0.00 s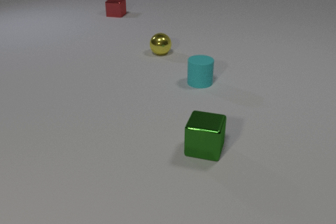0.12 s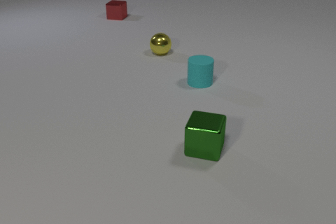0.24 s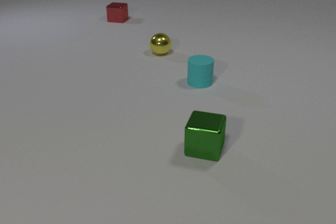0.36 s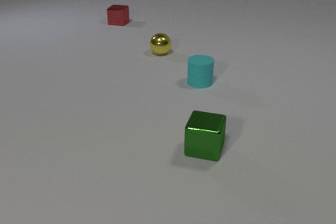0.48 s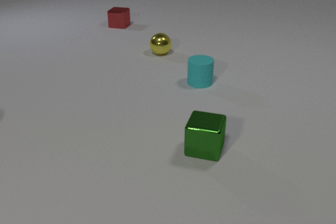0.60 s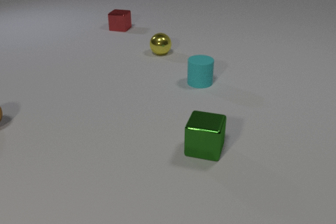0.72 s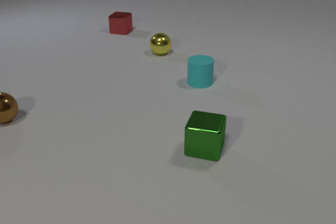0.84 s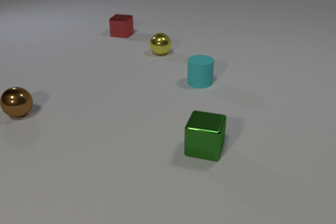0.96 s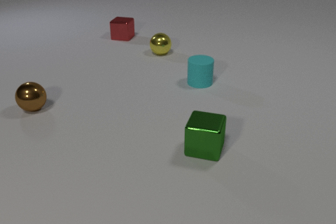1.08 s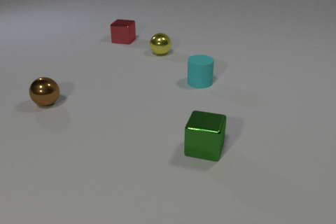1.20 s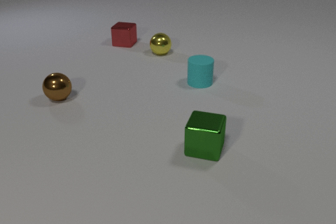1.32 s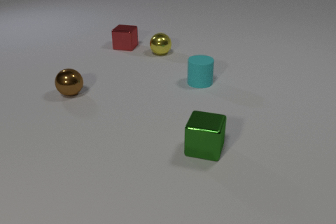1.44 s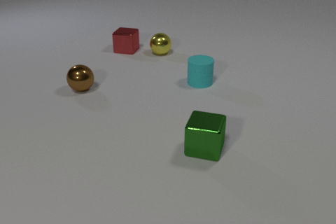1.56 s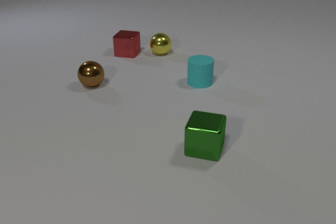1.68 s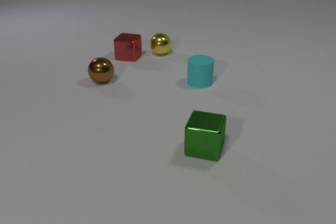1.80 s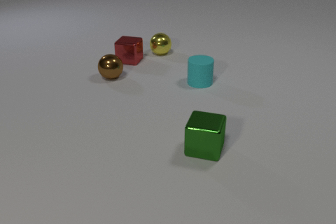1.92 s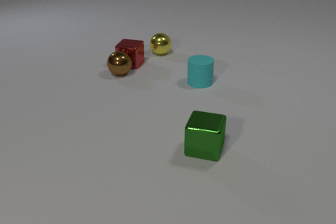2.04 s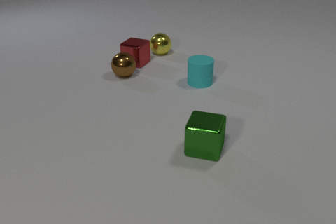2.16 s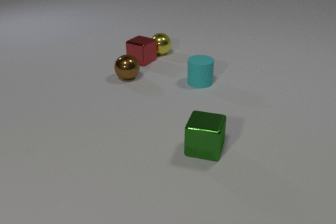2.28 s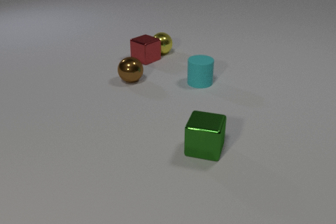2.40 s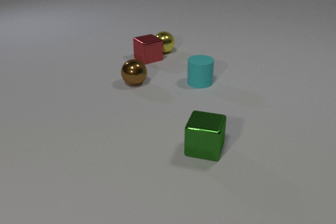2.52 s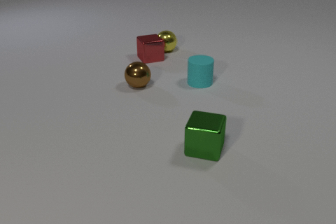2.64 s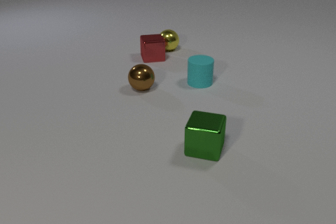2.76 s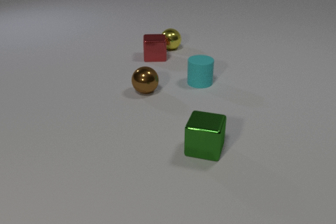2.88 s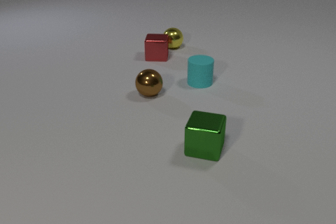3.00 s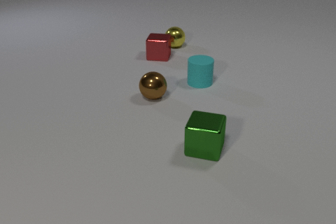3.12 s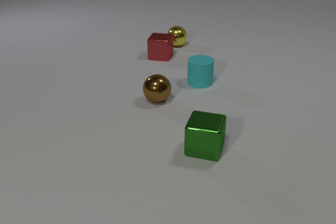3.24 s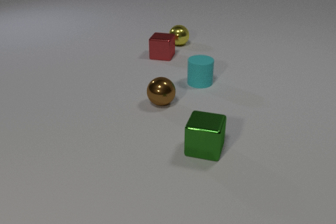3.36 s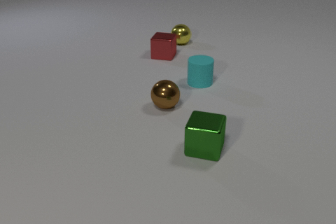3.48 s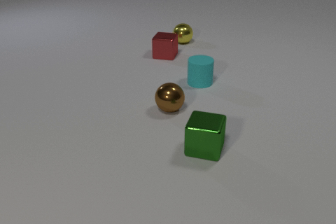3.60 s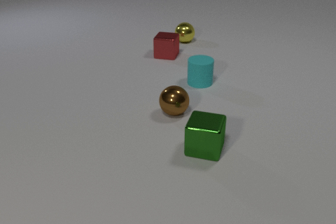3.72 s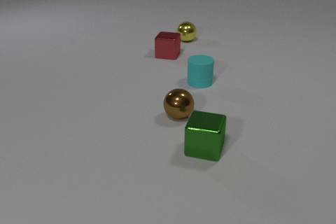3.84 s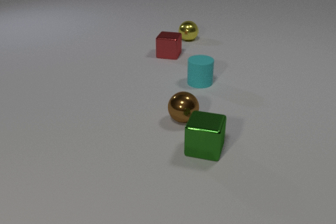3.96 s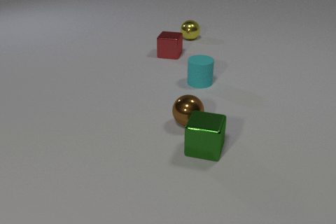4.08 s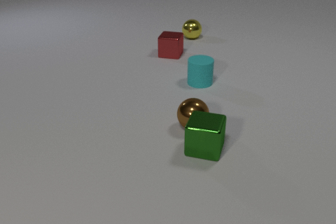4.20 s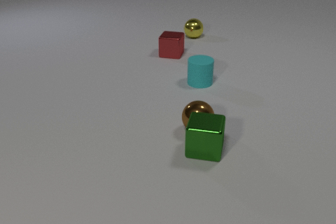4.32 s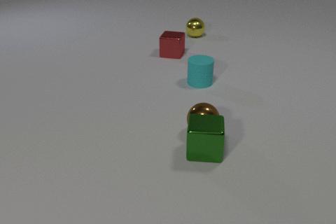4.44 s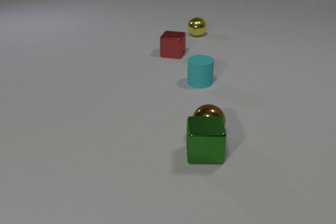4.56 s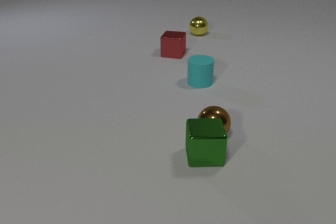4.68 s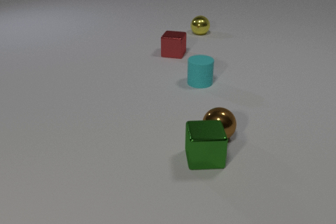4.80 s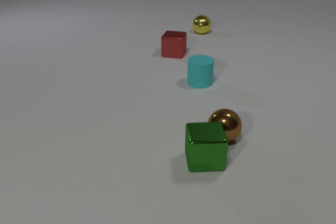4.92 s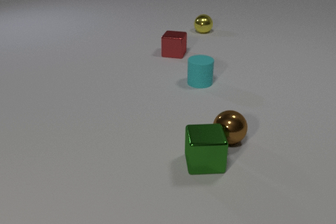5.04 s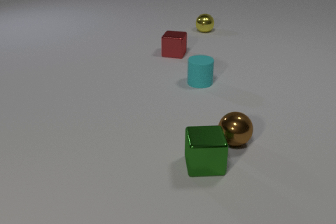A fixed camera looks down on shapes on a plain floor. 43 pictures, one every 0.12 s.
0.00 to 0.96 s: The brown metal sphere comes in at the left edge, rolls to the right and away from the camera. The red metal cube slides toward the camera.
0.96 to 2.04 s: The brown metal sphere rolls to the right and away from the camera. The red metal cube slides toward the camera. The brown metal sphere and the red metal cube collide.
2.04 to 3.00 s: The brown metal sphere rolls toward the camera and to the right. The red metal cube slides to the right and away from the camera, spins so that its near face slides to the left, clockwise seen from above. The yellow metal sphere rolls away from the camera and to the right. The red metal cube and the yellow metal sphere collide.
3.00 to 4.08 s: The brown metal sphere rolls toward the camera and to the right. The red metal cube slides to the right and away from the camera. The yellow metal sphere rolls away from the camera and to the right.
4.08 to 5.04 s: The brown metal sphere rolls to the right and toward the camera. The yellow metal sphere rolls away from the camera and to the right. The green metal cube slides toward the camera, spins so that its near face slides to the right, counterclockwise seen from above. The brown metal sphere and the green metal cube collide.
What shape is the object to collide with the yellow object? cube.
Are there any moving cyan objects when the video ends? no.
What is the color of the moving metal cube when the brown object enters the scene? red.
